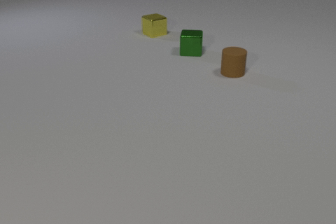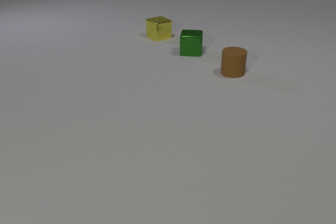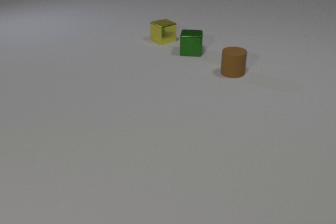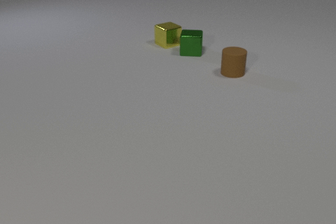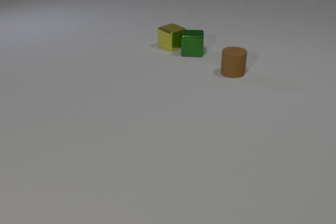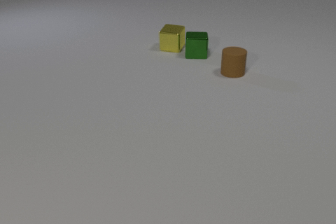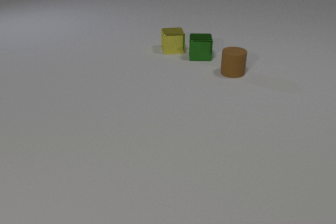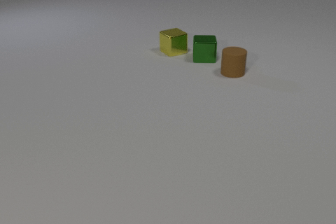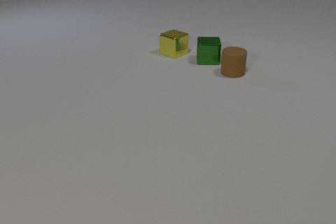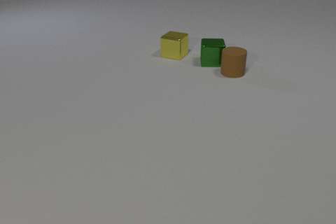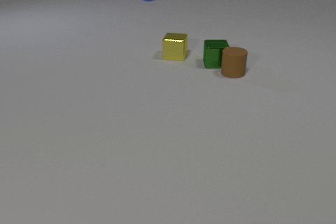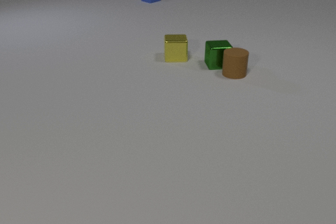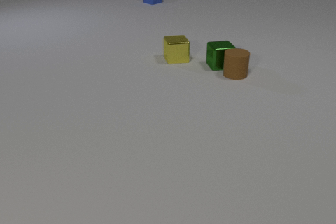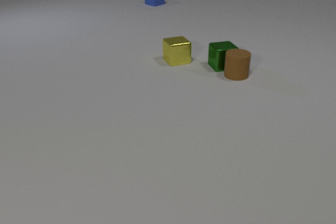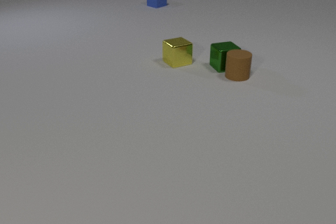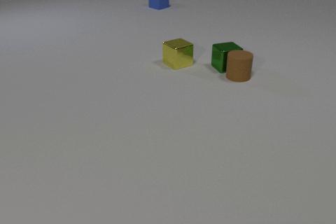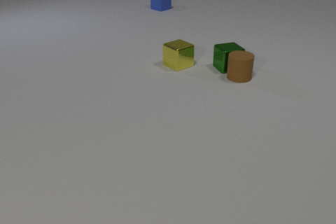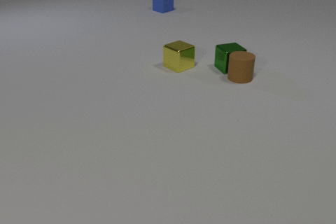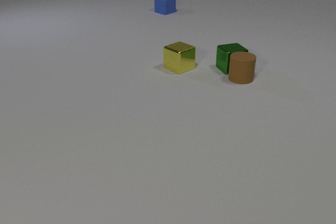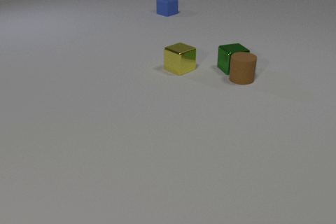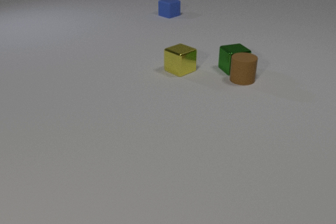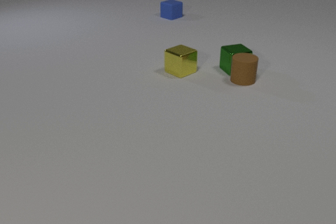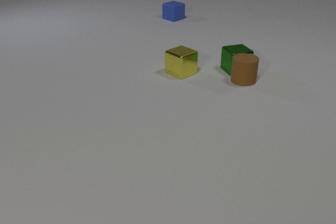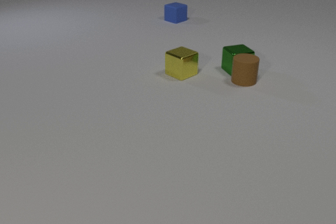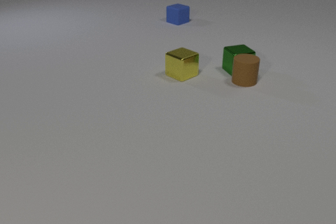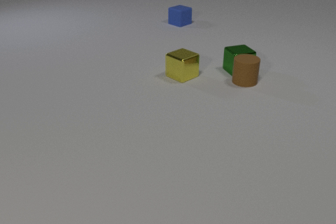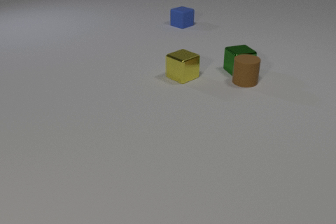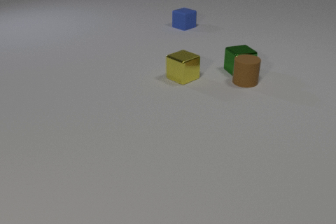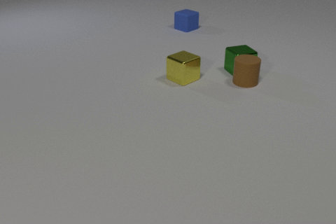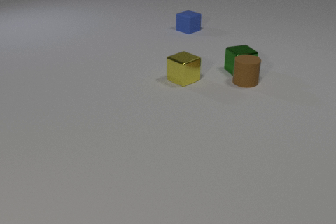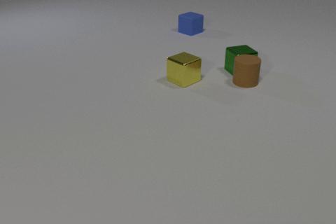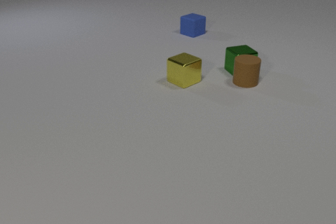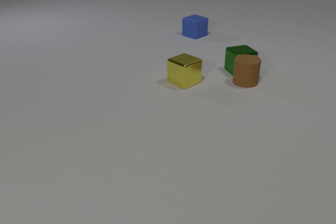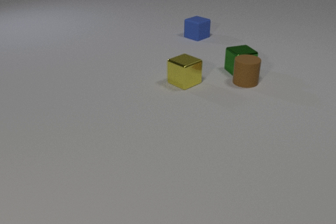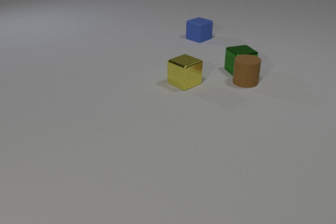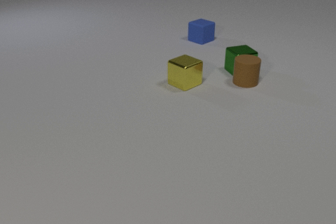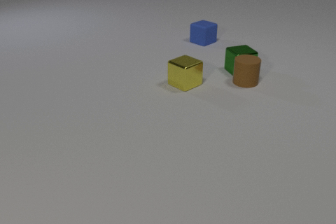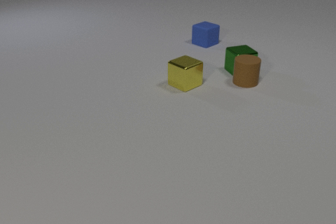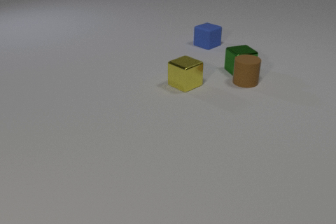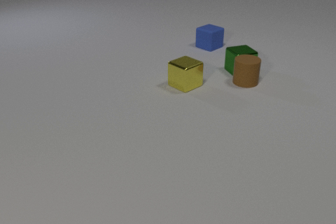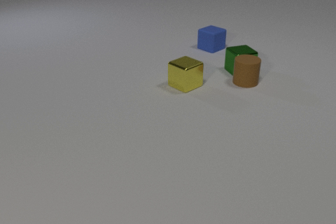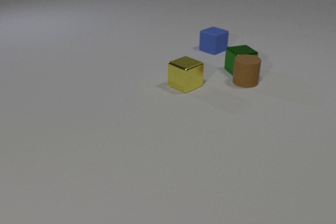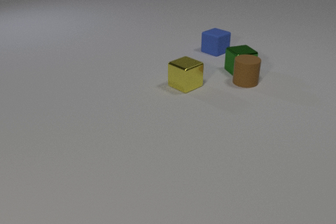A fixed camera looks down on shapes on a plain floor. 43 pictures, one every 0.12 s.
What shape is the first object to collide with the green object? cube.
What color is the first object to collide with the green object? yellow.
What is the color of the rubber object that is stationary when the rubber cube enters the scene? brown.
0.00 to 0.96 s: The yellow metal cube slides toward the camera, spins so that its near face slides to the right, counterclockwise seen from above. The green metal cube slides toward the camera and to the right. The yellow metal cube and the green metal cube collide.
0.96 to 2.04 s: The yellow metal cube slides toward the camera, spins counterclockwise seen from above by about 90 degrees, its near face sliding to the right. The green metal cube slides to the right and toward the camera, spins counterclockwise seen from above by about 15 degrees, its near face sliding to the right. The brown rubber cylinder slides toward the camera and to the right. The blue rubber cube slides toward the camera. The green metal cube and the brown rubber cylinder collide.
2.04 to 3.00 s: The yellow metal cube slides toward the camera. The green metal cube slides to the right. The brown rubber cylinder slides toward the camera. The blue rubber cube slides toward the camera.
3.00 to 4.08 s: The yellow metal cube slides toward the camera. The blue rubber cube slides toward the camera and to the right.
4.08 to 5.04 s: The yellow metal cube slides toward the camera. The blue rubber cube slides toward the camera and to the right.
